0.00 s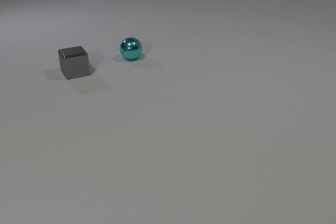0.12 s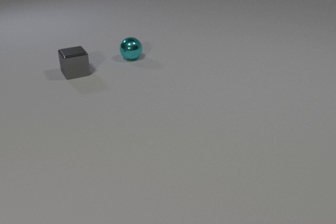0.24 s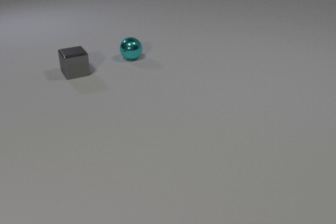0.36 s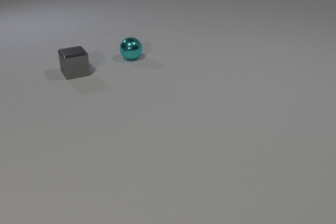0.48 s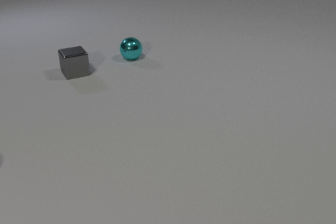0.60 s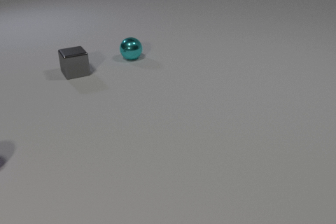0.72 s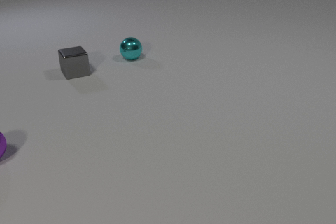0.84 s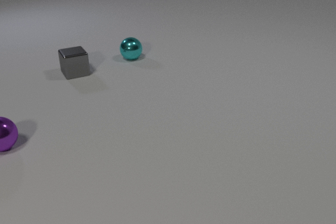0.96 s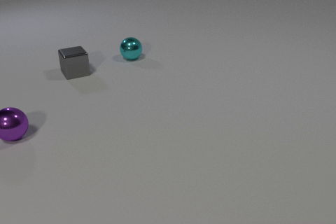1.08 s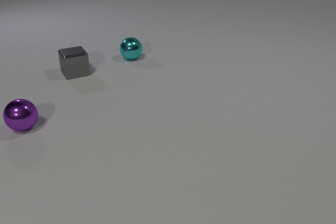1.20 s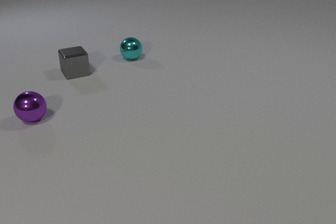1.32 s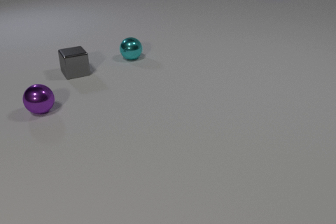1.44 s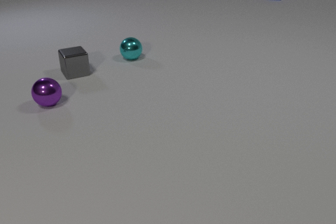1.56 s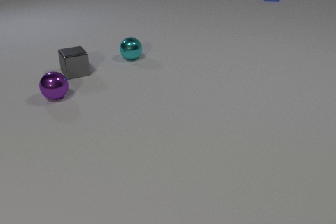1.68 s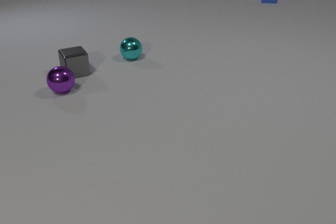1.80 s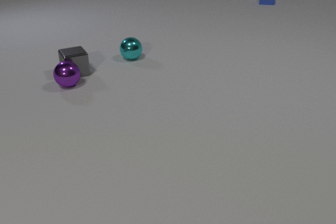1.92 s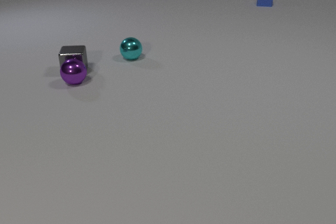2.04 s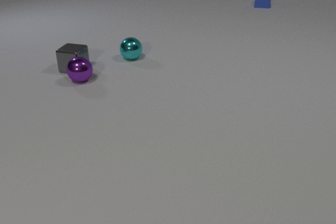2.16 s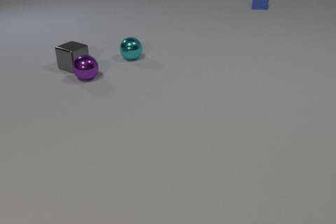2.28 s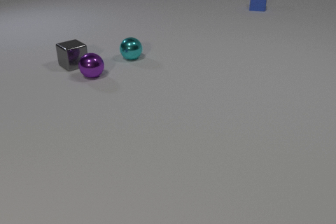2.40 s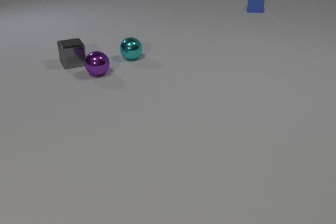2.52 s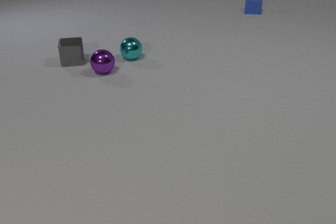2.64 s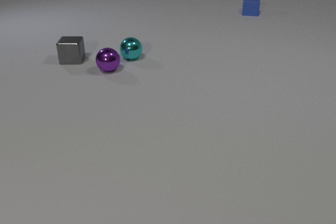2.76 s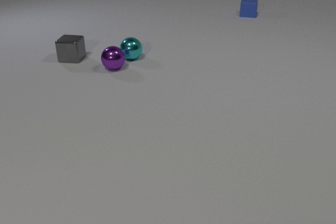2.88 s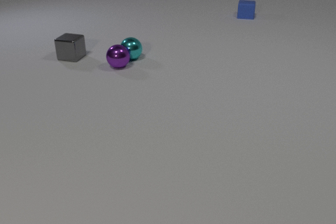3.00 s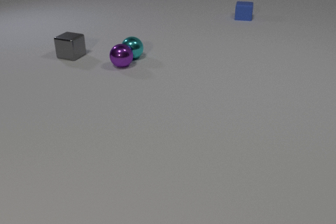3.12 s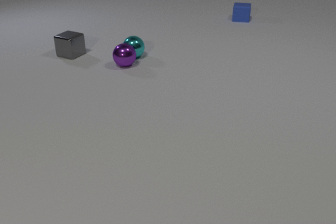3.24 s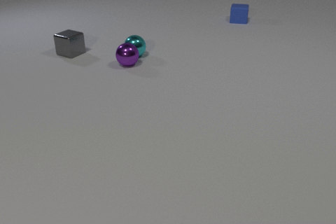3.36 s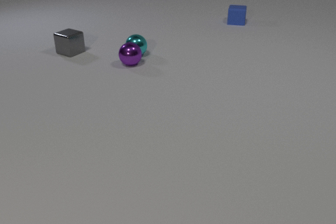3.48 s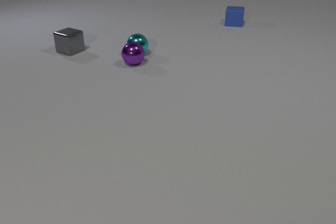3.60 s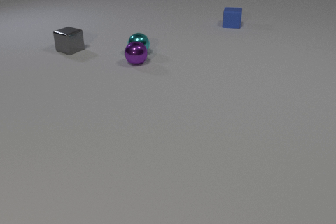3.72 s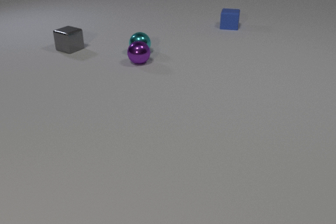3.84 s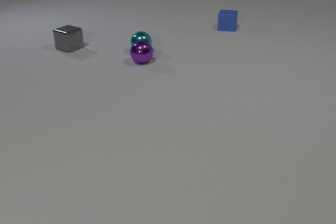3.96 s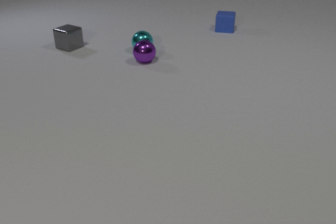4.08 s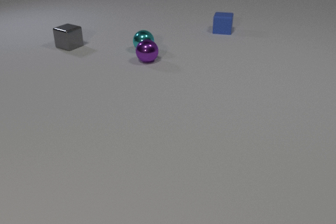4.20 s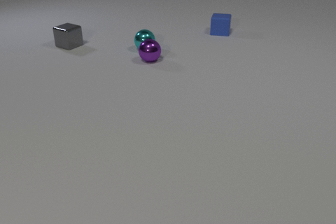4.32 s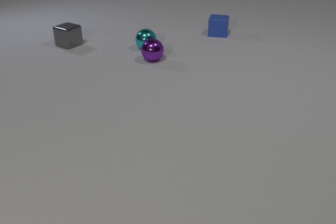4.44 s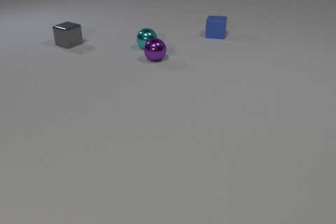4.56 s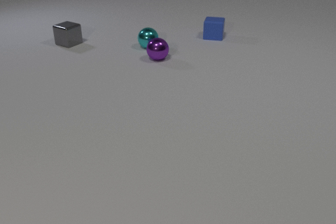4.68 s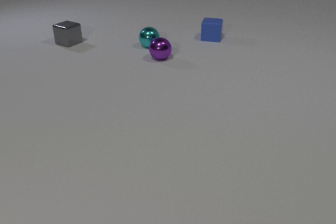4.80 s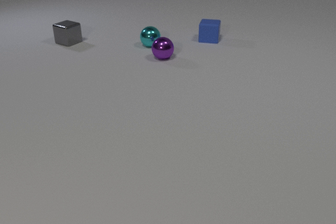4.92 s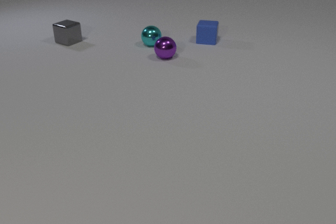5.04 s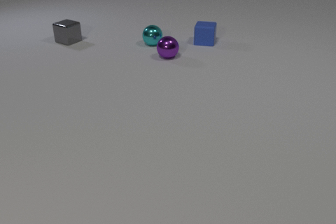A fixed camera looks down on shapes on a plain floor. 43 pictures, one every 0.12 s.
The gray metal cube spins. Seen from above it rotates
clockwise.
The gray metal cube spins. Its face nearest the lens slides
to the left.
0.00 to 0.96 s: The purple metal sphere comes in at the left edge, rolls away from the camera and to the right.
0.96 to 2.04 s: The purple metal sphere rolls away from the camera and to the right. The gray metal cube slides away from the camera, spins so that its near face slides to the left, clockwise seen from above. The blue rubber cube comes in at the top edge, slides toward the camera. The purple metal sphere and the gray metal cube collide.
2.04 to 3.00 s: The purple metal sphere rolls to the right and away from the camera. The gray metal cube slides away from the camera, spins so that its near face slides to the left, clockwise seen from above. The blue rubber cube slides toward the camera. The purple metal sphere and the cyan metal sphere collide.
3.00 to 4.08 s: The purple metal sphere rolls to the right and away from the camera. The gray metal cube slides away from the camera. The cyan metal sphere rolls away from the camera and to the right. The blue rubber cube slides toward the camera and to the left.
4.08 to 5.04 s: The purple metal sphere rolls to the right and away from the camera. The gray metal cube slides away from the camera. The cyan metal sphere rolls away from the camera and to the right. The blue rubber cube slides toward the camera and to the left.
What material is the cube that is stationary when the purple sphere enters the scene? metal.
How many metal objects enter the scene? 1.
How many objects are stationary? 0.
